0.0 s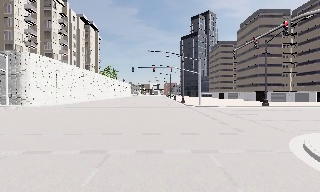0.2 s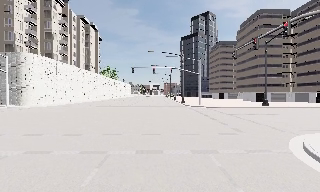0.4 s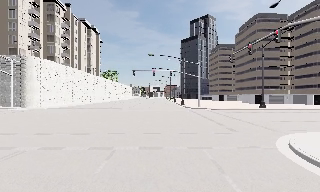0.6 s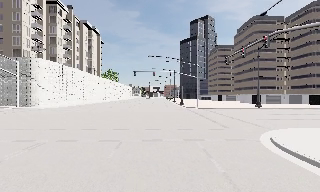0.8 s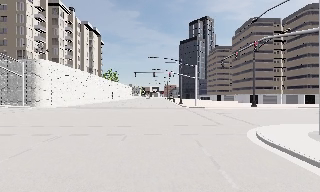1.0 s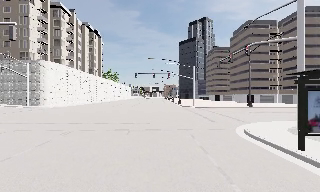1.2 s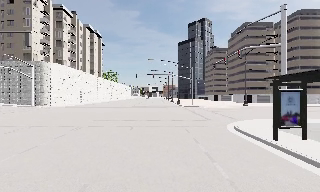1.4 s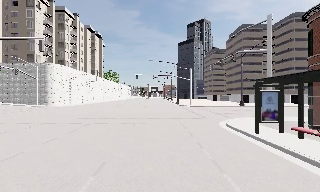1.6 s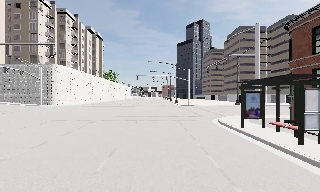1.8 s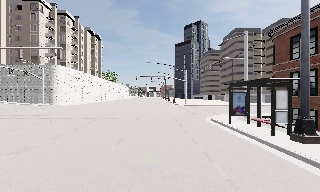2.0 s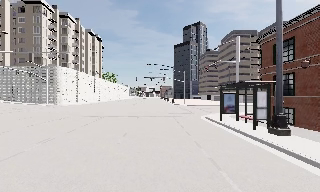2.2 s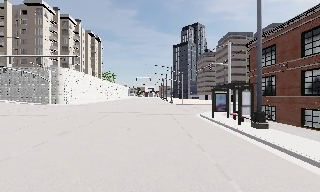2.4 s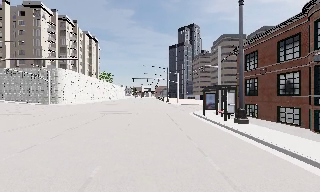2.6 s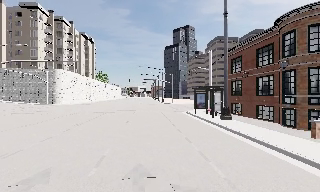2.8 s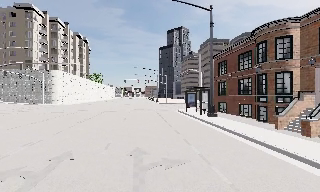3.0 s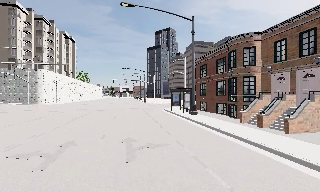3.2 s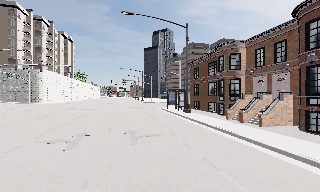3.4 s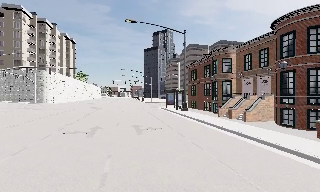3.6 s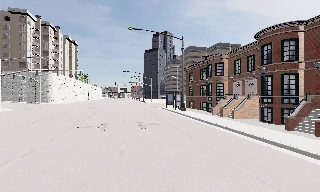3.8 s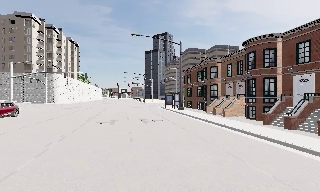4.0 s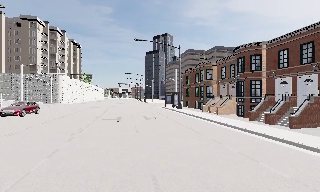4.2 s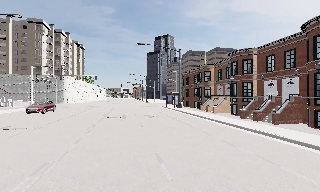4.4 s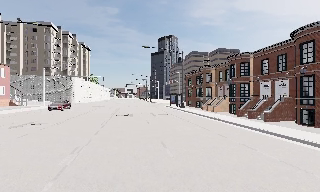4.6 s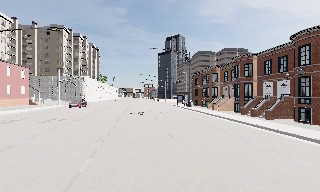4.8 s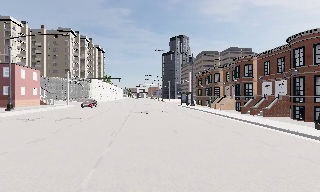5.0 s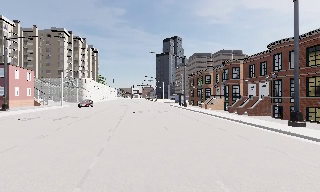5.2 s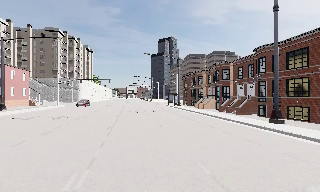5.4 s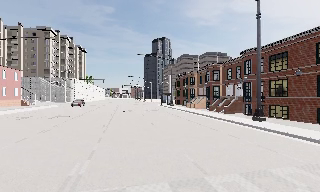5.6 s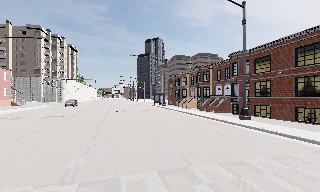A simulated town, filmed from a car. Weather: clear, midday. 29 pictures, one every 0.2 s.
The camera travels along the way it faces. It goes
backward.
0.0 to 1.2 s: The camera travels backward, about 5 m, so what stands in front gets smaller. It gains speed.
1.2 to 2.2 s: The camera travels backward, about 7 m, so what stands in front gets smaller.
2.2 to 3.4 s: The scene slides to the left, as the camera pans about 10 degrees to its right. It travels backward, about 10 m, so what stands in front gets smaller.
3.4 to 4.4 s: The camera travels backward, about 9 m, so what stands in front gets smaller.
4.4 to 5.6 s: The camera travels backward, about 6 m, so what stands in front gets smaller. It loses speed.
The film runs backward here.
